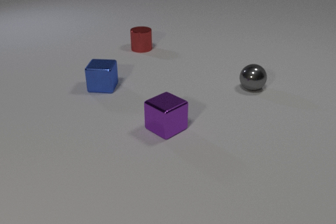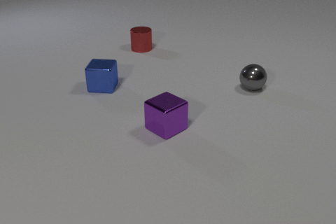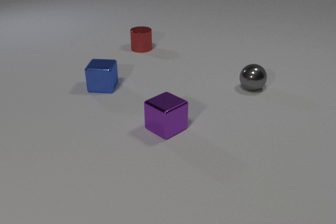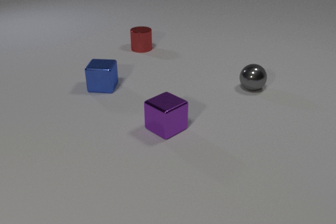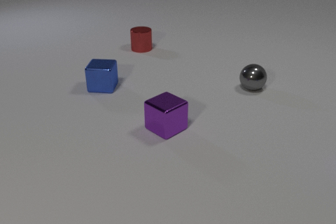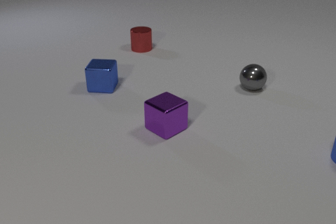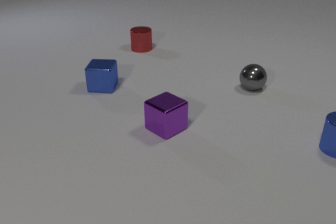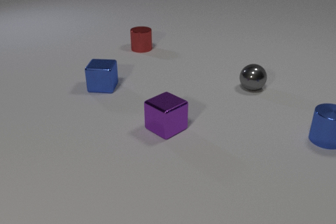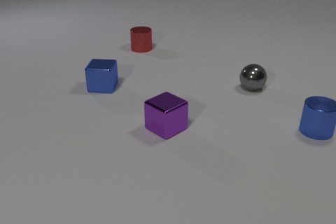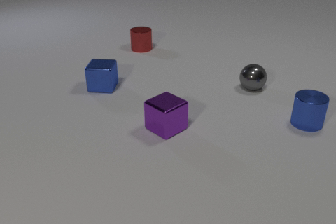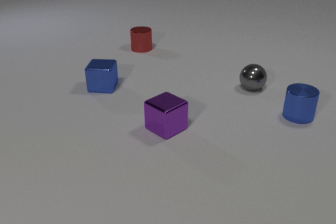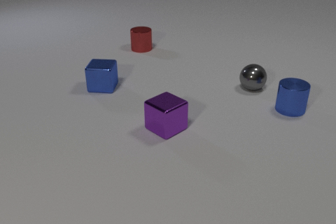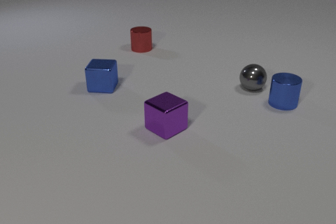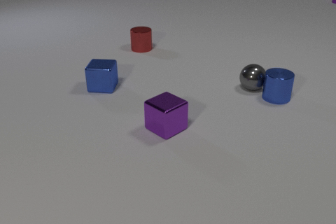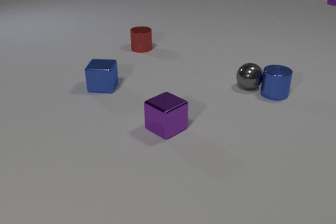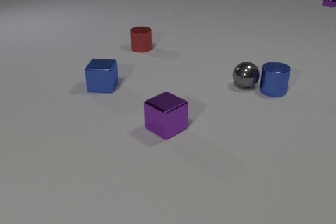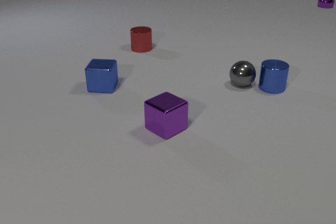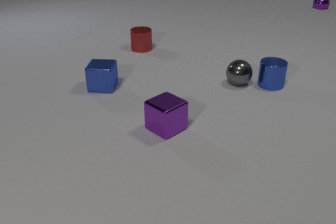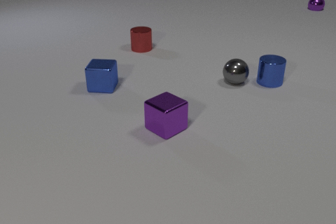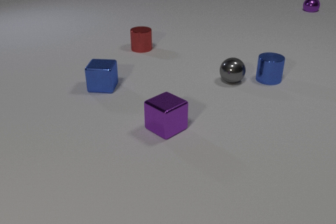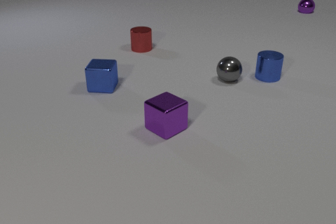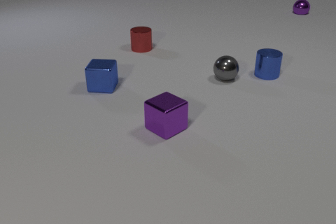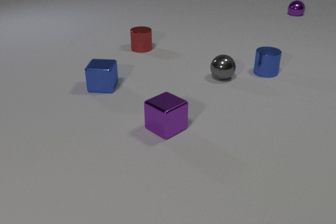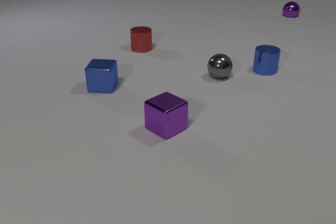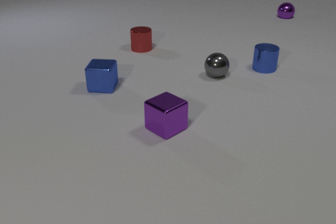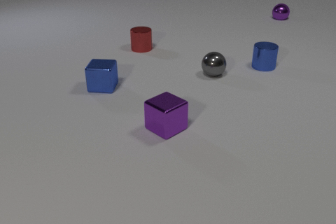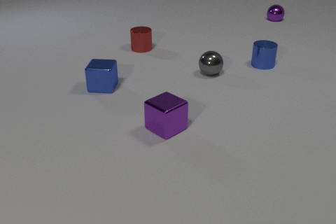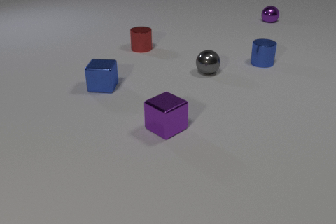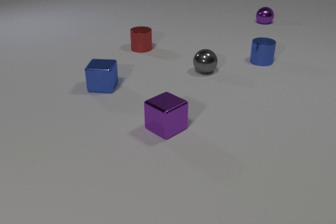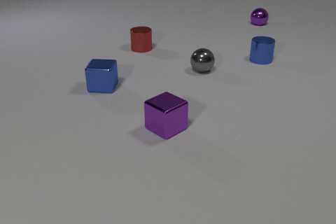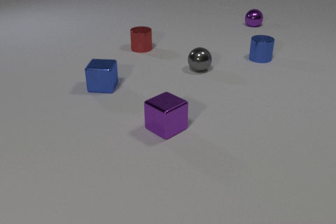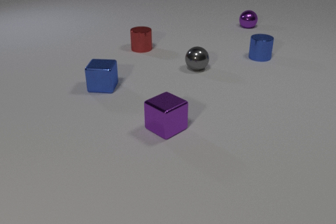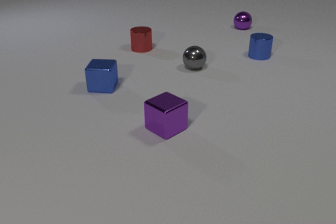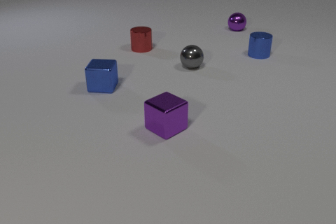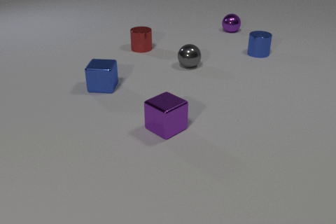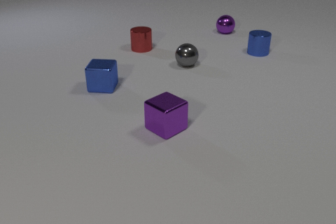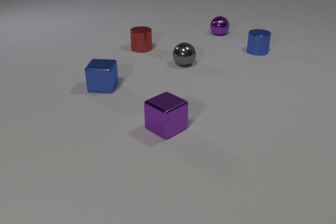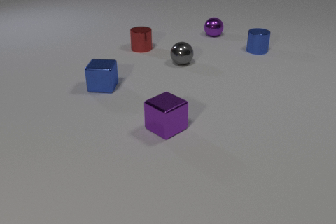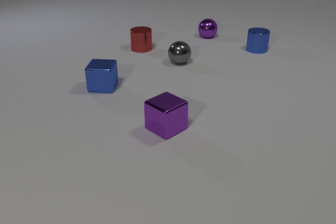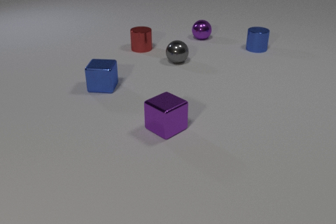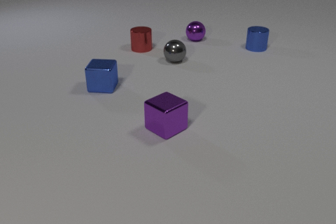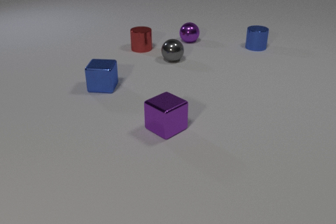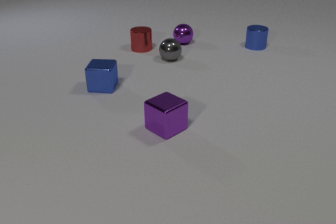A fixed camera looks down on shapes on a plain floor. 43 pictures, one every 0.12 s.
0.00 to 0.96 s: The blue metal cylinder comes in at the right edge, slides away from the camera and to the left.
0.96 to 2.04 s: The blue metal cylinder slides away from the camera and to the left. The gray metal sphere rolls to the left and away from the camera. The purple metal sphere comes in at the right edge, rolls toward the camera and to the left. The blue metal cylinder and the gray metal sphere collide.
2.04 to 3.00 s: The blue metal cylinder slides away from the camera. The gray metal sphere rolls to the left and away from the camera. The purple metal sphere rolls toward the camera and to the left.
3.00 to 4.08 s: The blue metal cylinder slides away from the camera. The gray metal sphere rolls to the left and away from the camera. The purple metal sphere rolls toward the camera and to the left.
4.08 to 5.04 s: The blue metal cylinder slides away from the camera. The gray metal sphere rolls to the left and away from the camera. The purple metal sphere rolls to the left and toward the camera.
How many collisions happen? 1.
Are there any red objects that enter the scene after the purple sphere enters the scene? no.
What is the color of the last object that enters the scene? purple.
